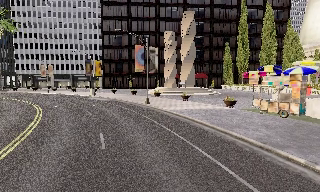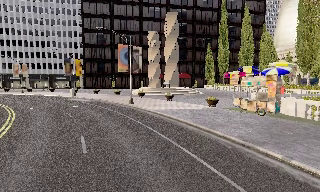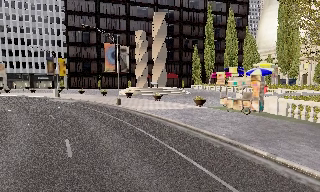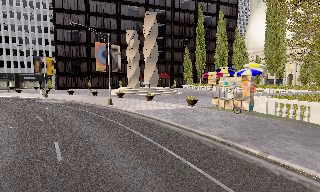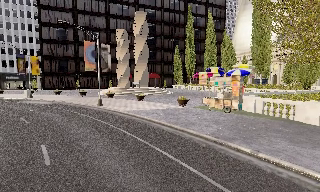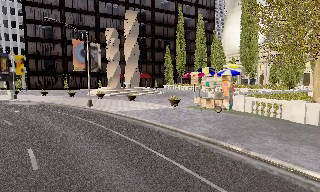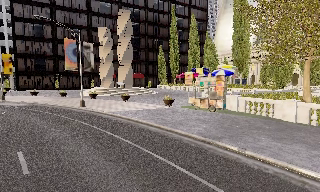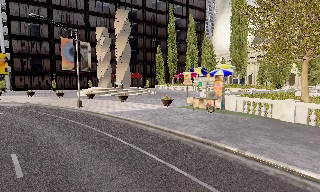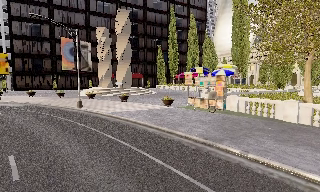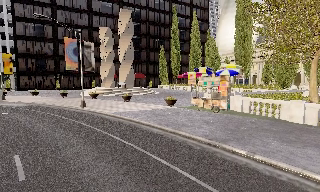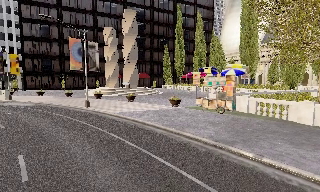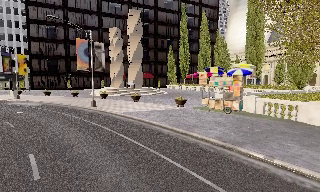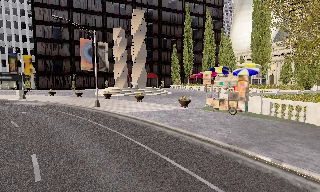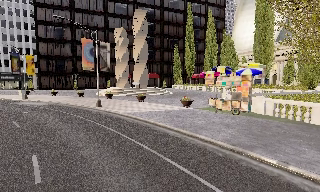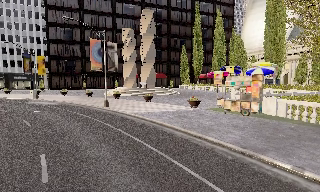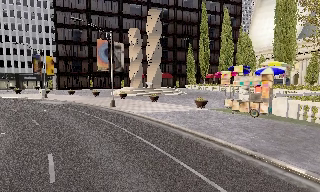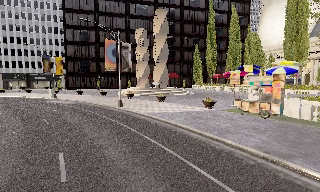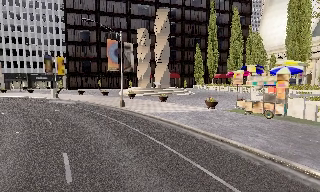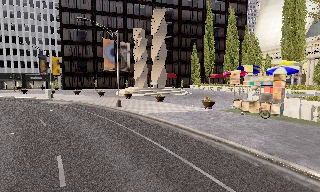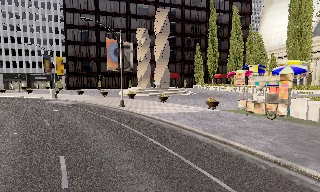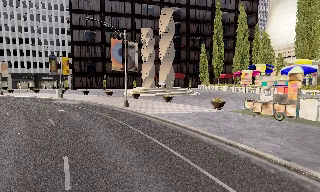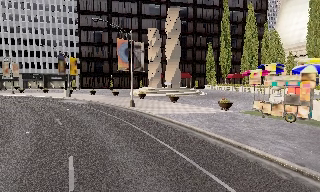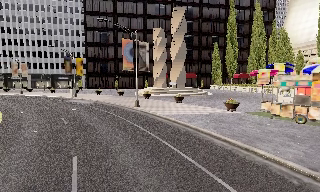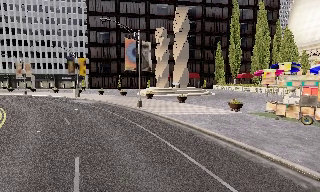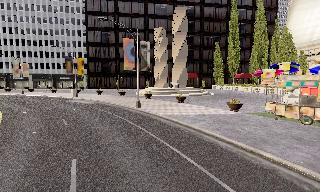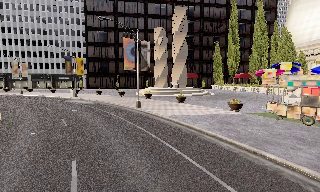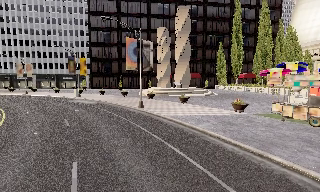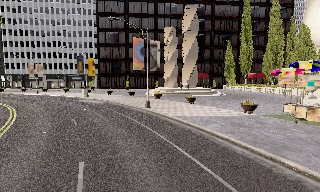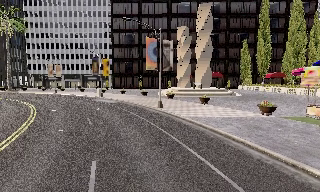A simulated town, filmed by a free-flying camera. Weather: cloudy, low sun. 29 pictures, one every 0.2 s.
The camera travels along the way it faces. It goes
forward.
0.0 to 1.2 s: The camera pans to its right, which is clockwise from overhead, by about 20 degrees.
1.2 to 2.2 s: The camera shifts only a little, or ends up much as it began.
2.2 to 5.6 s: The camera pans to its left, which is counterclockwise from overhead, by about 25 degrees. It travels forward, about 2 m, so what stands in front looms larger.
The film runs forward here.
